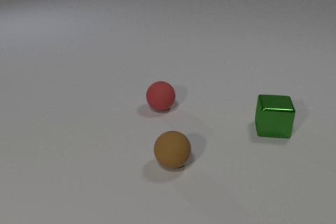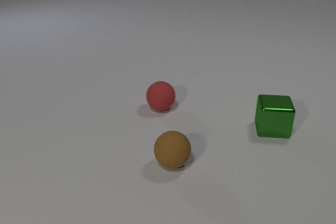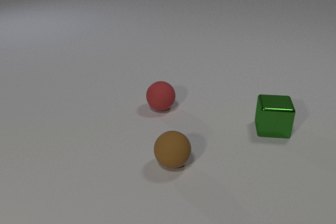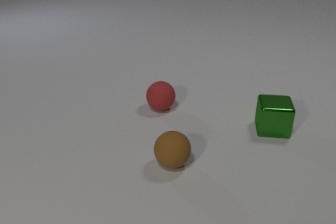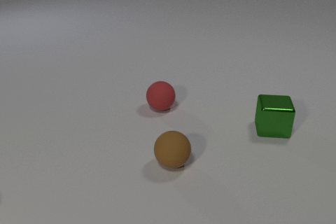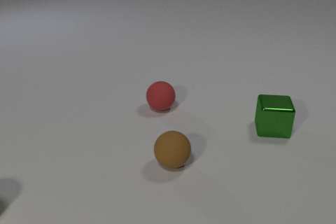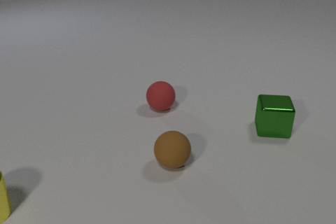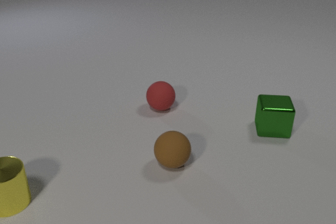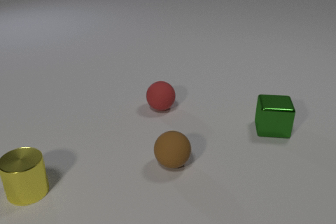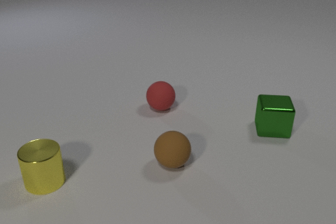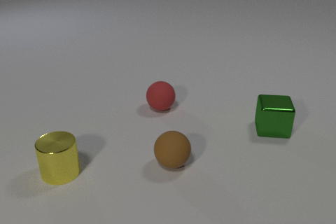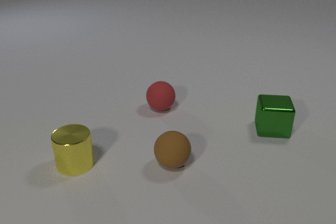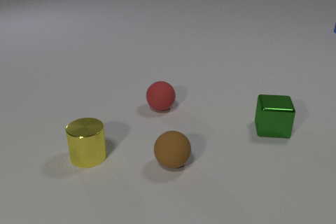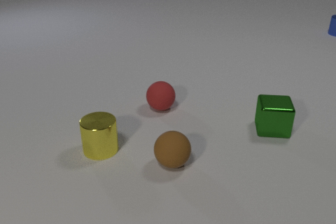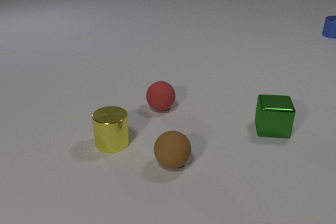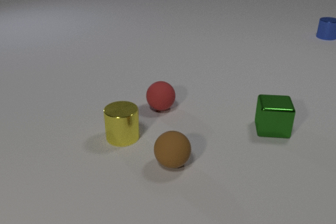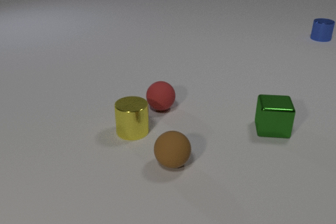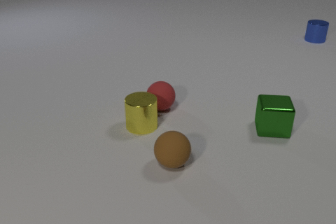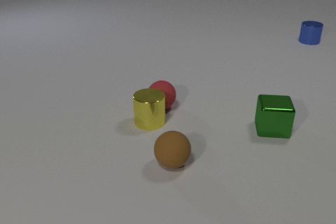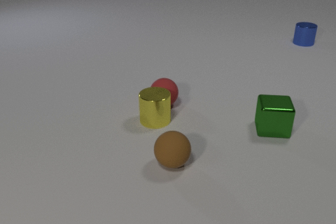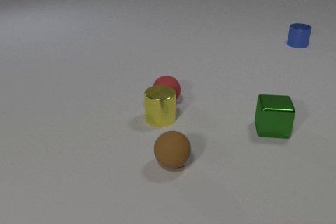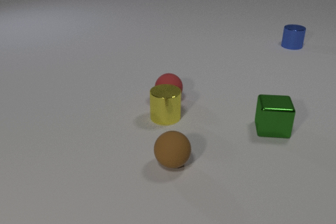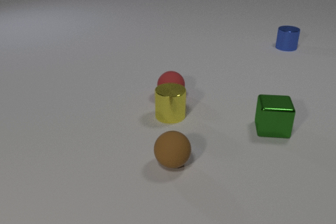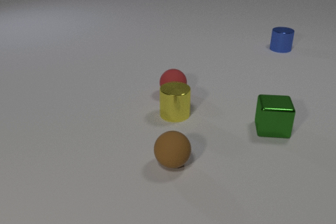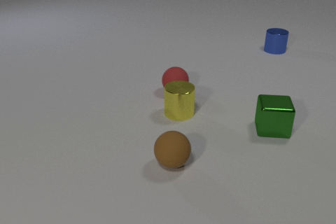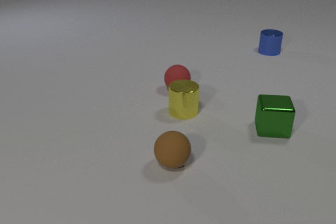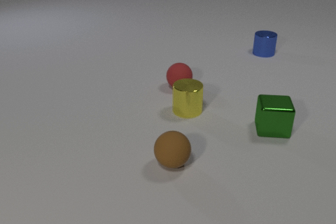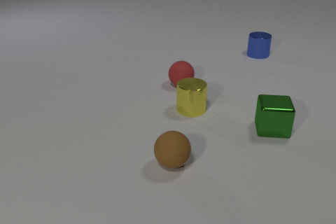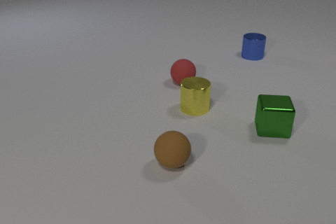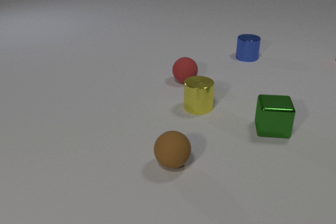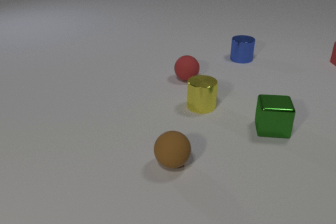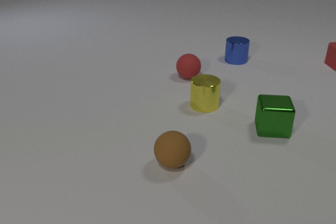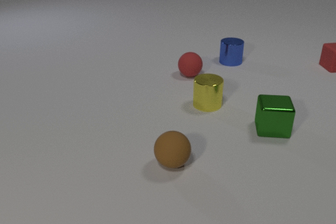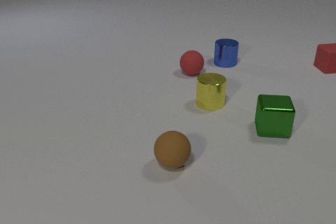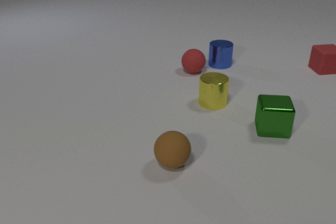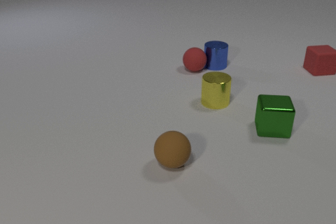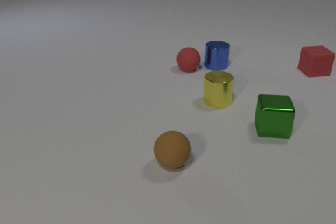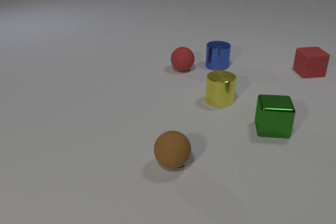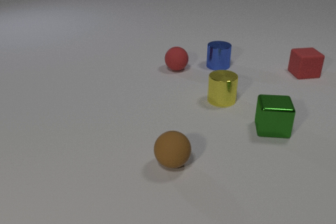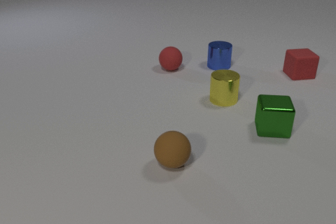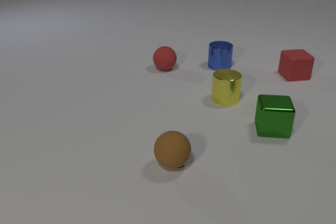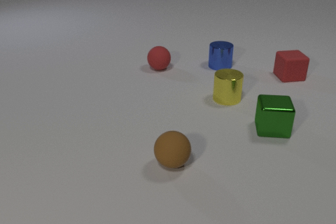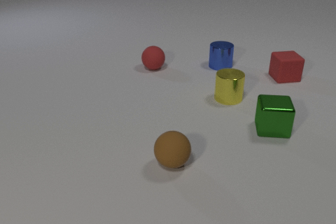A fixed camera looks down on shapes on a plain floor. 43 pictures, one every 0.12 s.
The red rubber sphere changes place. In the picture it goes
away from the camera.
0.00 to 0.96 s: The yellow metal cylinder comes in at the left edge, slides to the right and away from the camera.
0.96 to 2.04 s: The yellow metal cylinder slides to the right and away from the camera. The blue metal cylinder comes in at the right edge, slides toward the camera and to the left.
2.04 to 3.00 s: The yellow metal cylinder slides to the right and away from the camera. The red rubber sphere rolls away from the camera and to the right. The blue metal cylinder slides toward the camera and to the left. The yellow metal cylinder and the red rubber sphere collide.
3.00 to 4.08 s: The yellow metal cylinder slides to the right and away from the camera. The red rubber sphere rolls away from the camera. The blue metal cylinder slides to the left and toward the camera. The red rubber cube comes in at the right edge, slides toward the camera and to the left.
4.08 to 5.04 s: The yellow metal cylinder slides to the right and away from the camera. The red rubber sphere rolls to the left. The blue metal cylinder moves, and ends about where it began. The red rubber cube slides to the left and toward the camera. The red rubber sphere and the blue metal cylinder collide.
Are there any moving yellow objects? yes.
What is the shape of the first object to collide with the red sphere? cylinder.
What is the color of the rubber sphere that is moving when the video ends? red.
